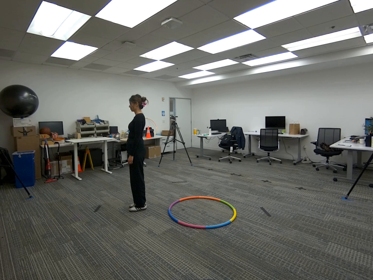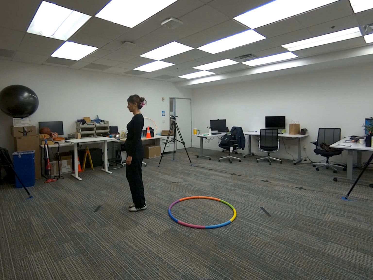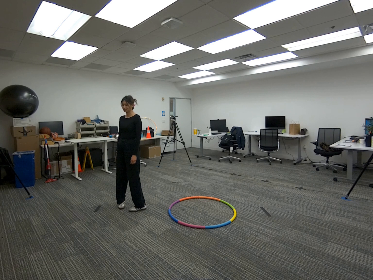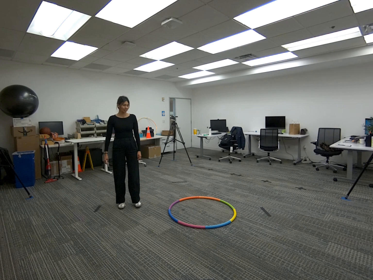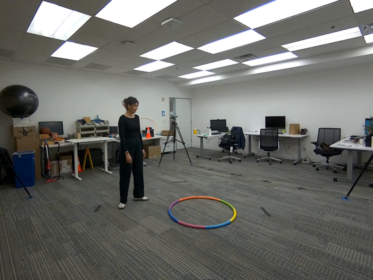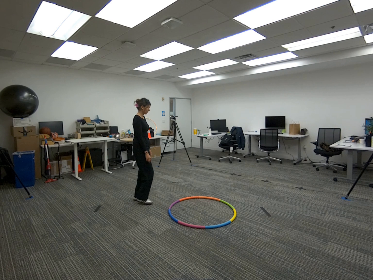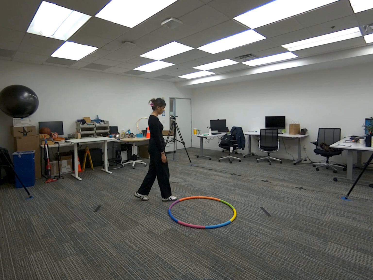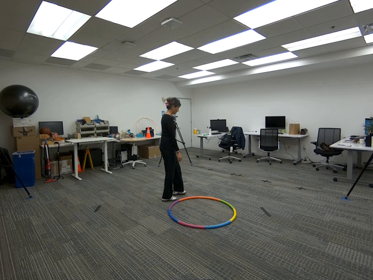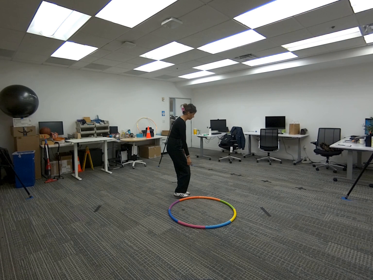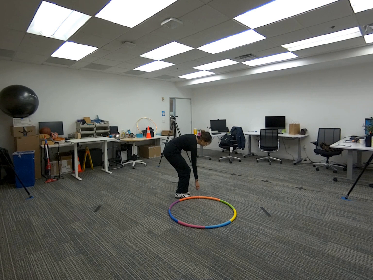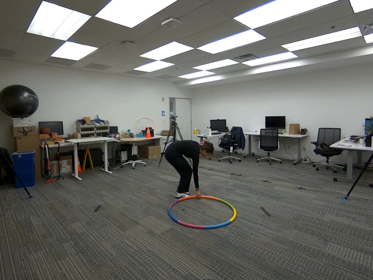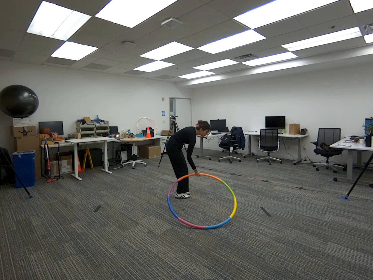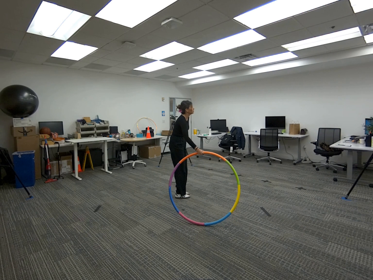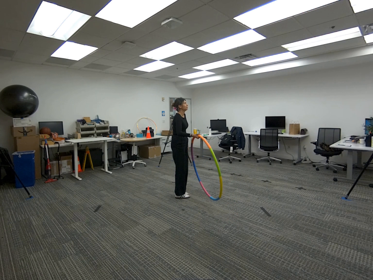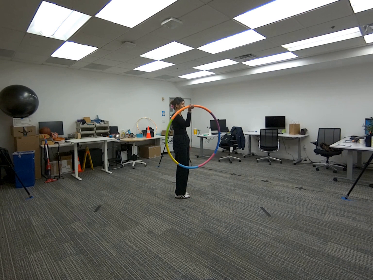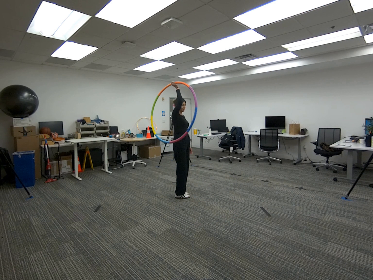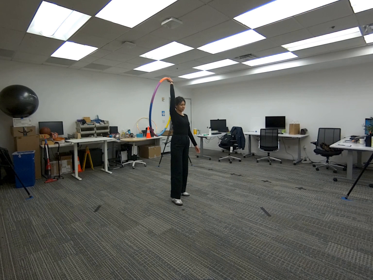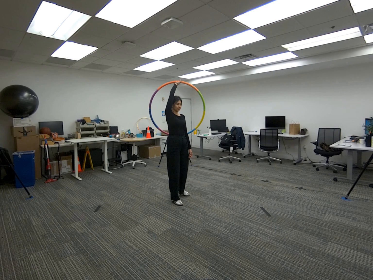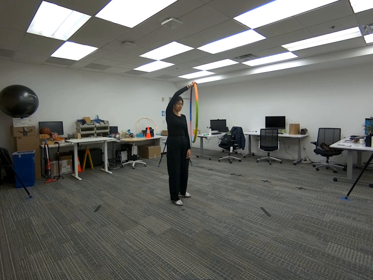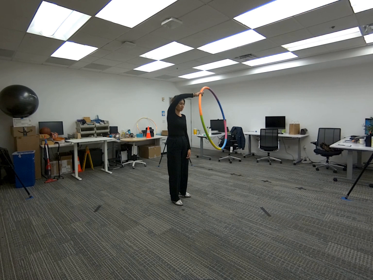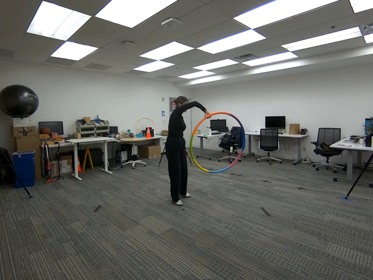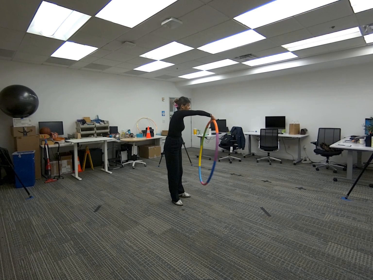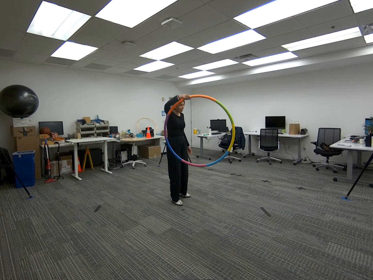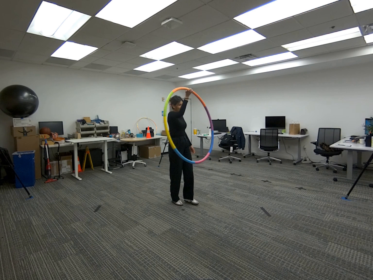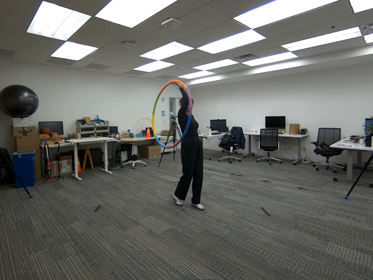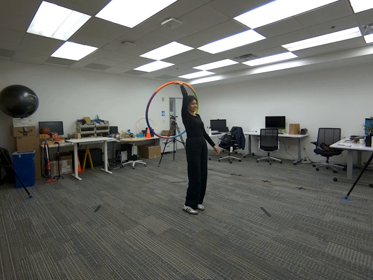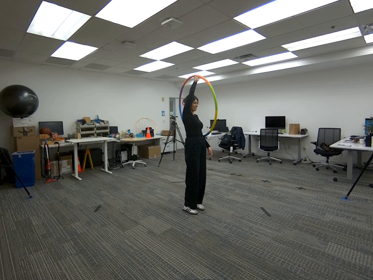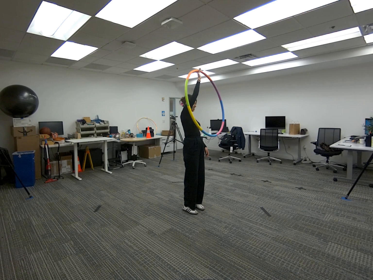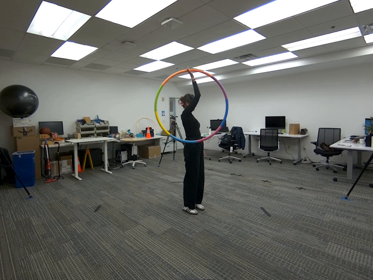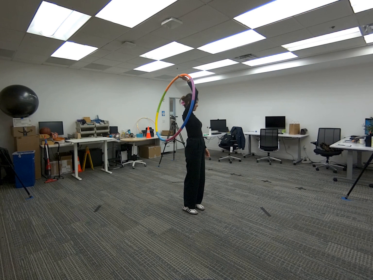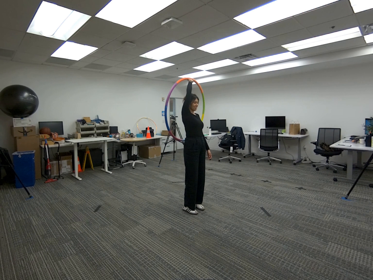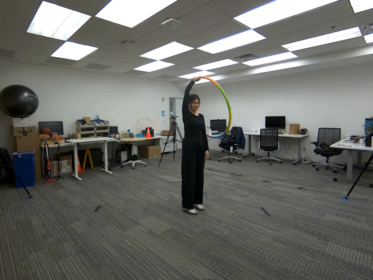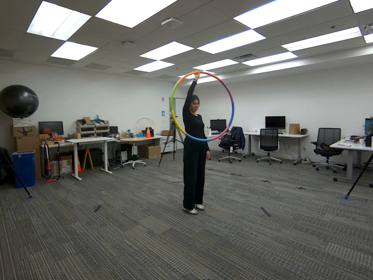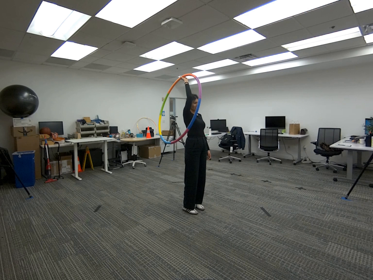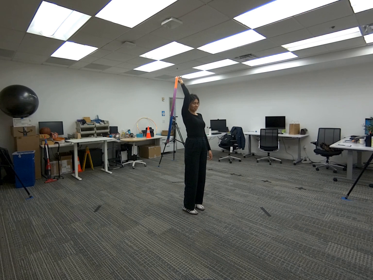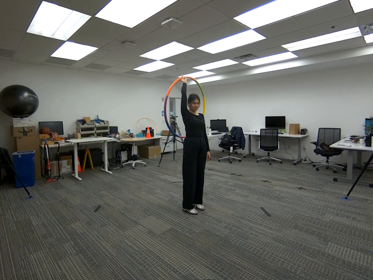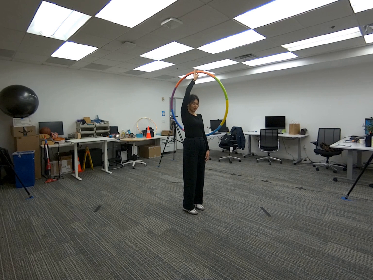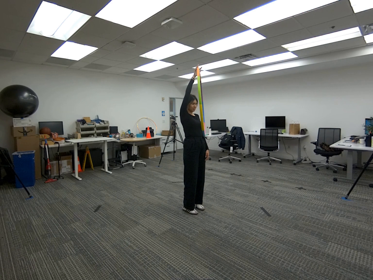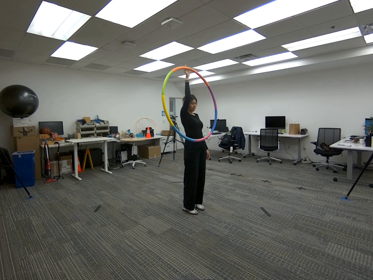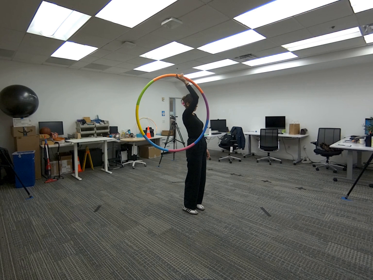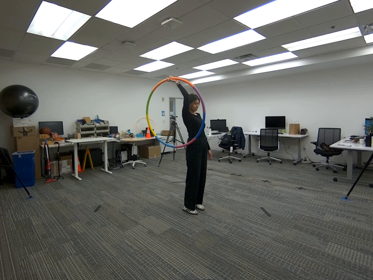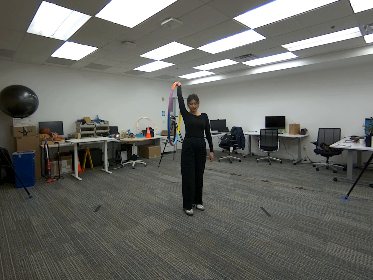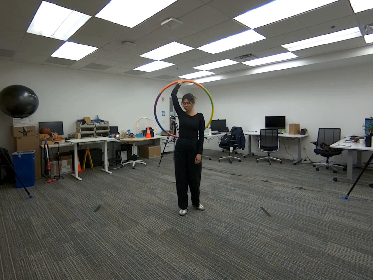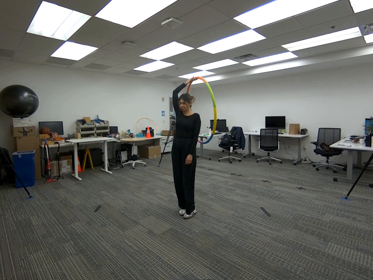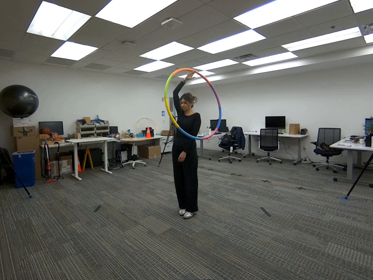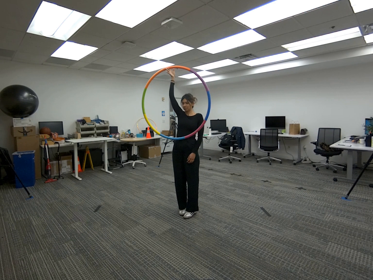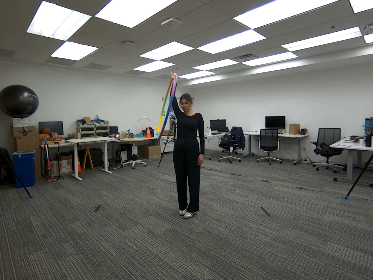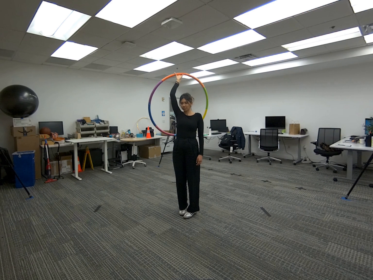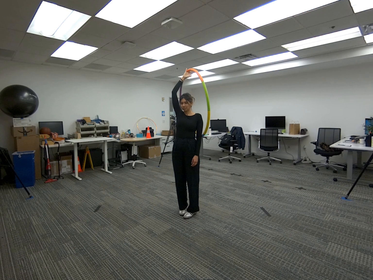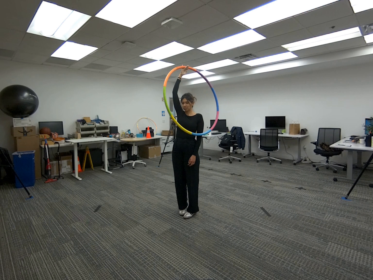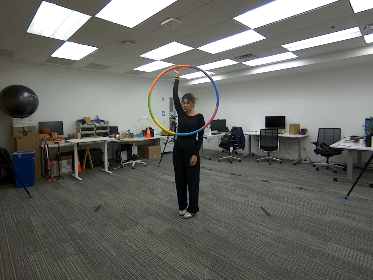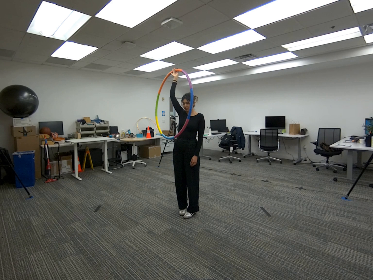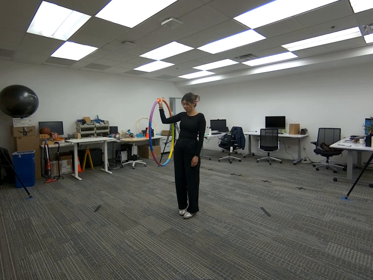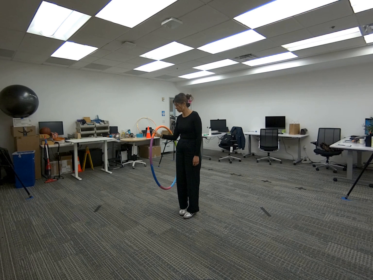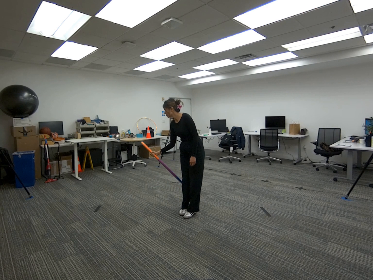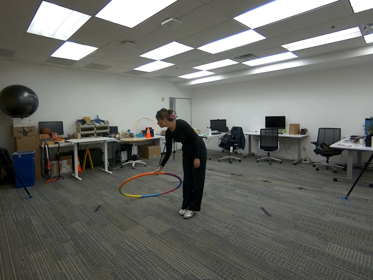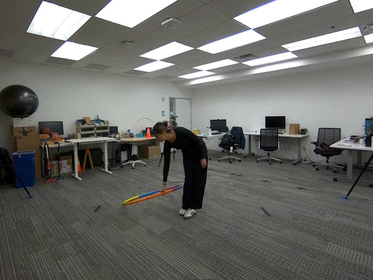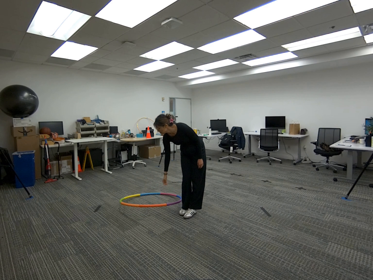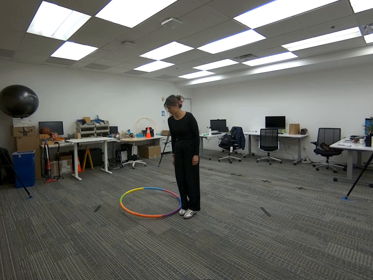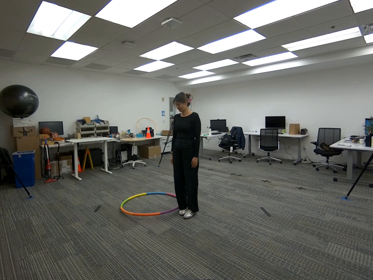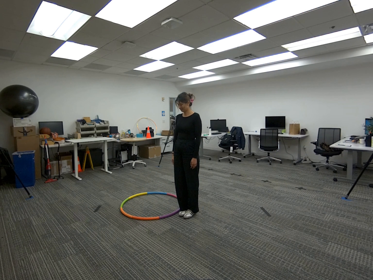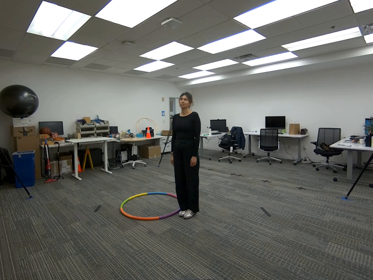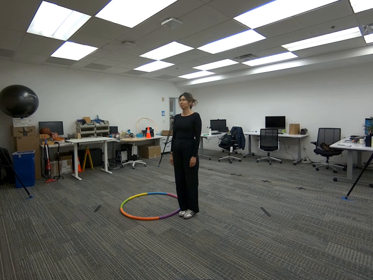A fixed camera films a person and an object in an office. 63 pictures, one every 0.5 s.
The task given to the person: Walk over to the hula hoop on the floor and pick up the hula hoop with the right hand. Raise your right hand above your head and begin to twirl the hula hoop using your right hand only. Place on the floor when complete.
